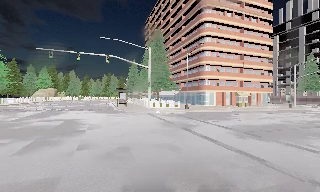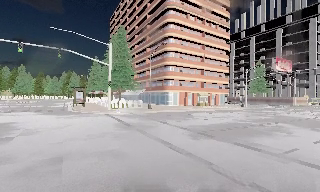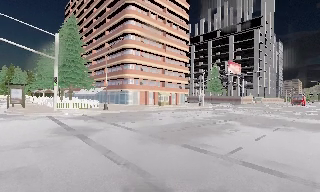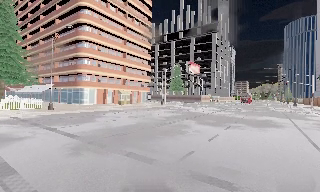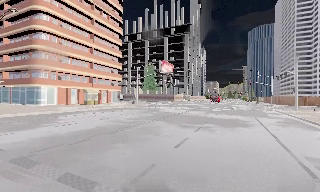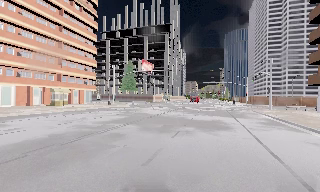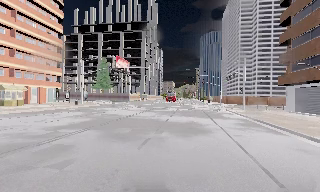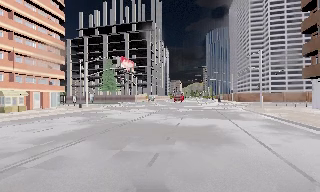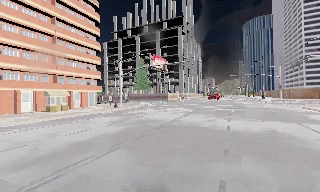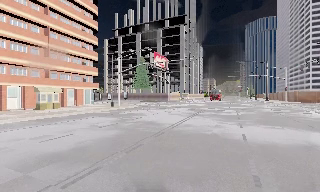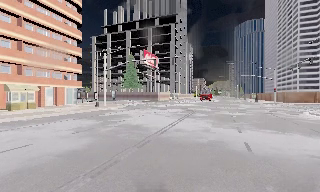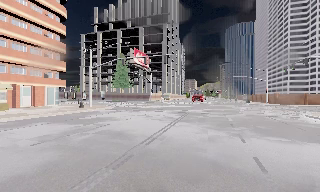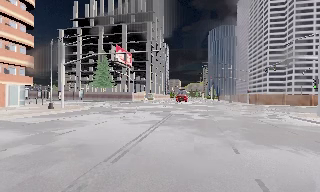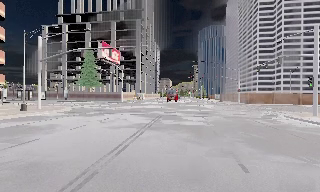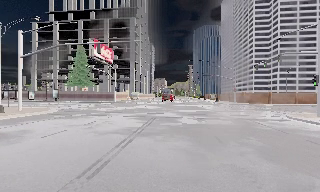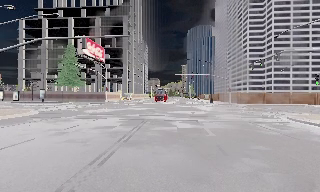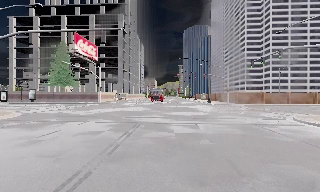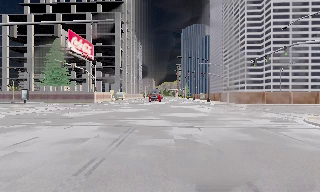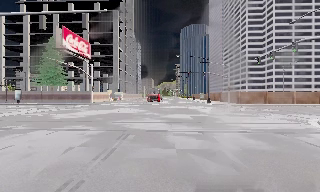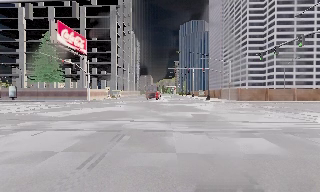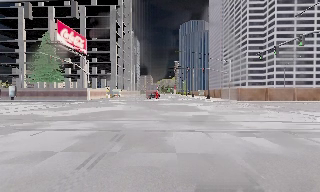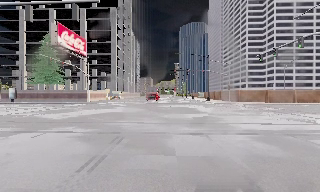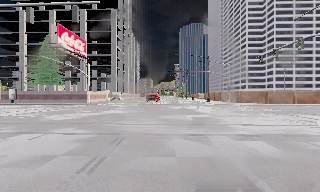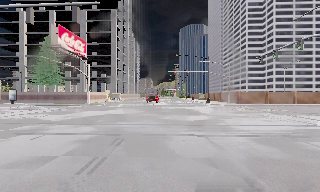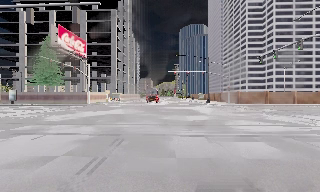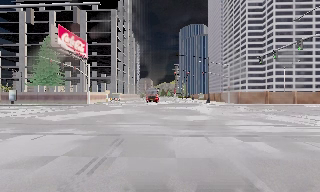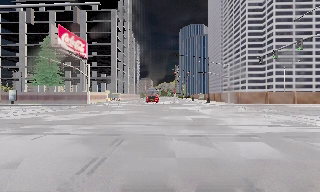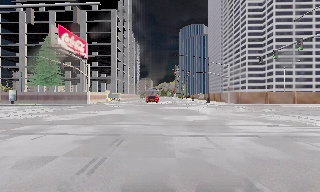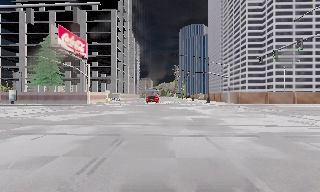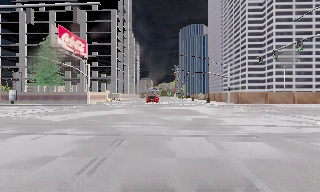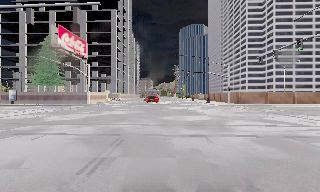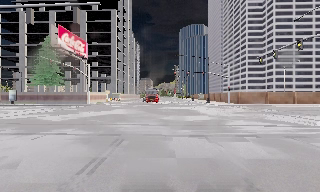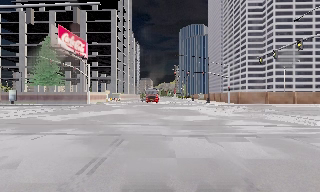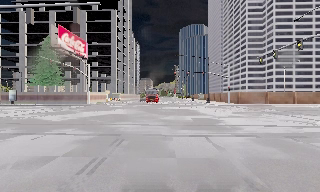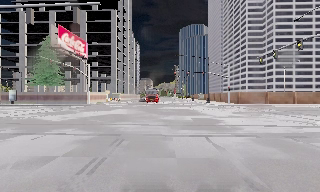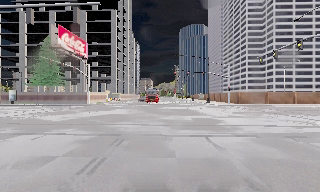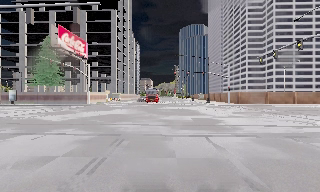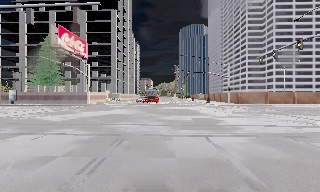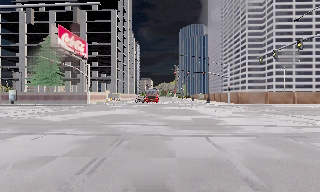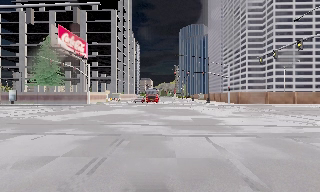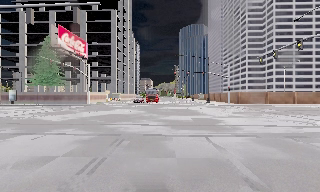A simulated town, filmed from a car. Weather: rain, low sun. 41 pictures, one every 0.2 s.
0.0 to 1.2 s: The scene slides to the left, as the camera pans about 60 degrees to its right. It travels forward and to its right, about 8 m.
1.2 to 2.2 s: The camera travels forward, about 8 m, so what stands in front looms larger.
2.2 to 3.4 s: The camera swings to its right by about 15 degrees, and the scene slides to the left. It travels forward, about 8 m, so what stands in front looms larger.
3.4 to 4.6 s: The camera travels forward, about 2 m, so what stands in front looms larger. It loses speed.
4.6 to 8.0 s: The camera keeps its place and its aim.
The film runs forward here.
